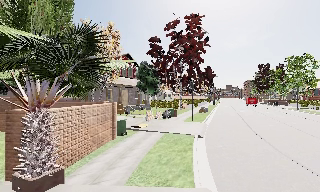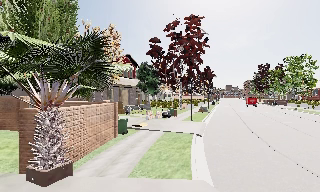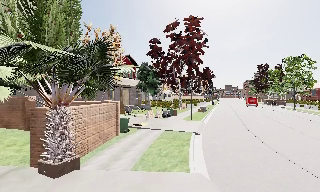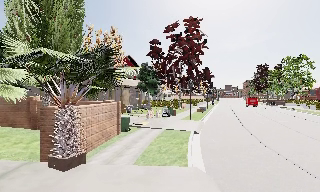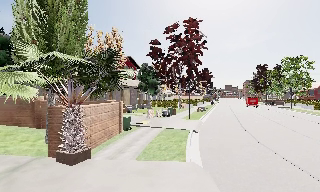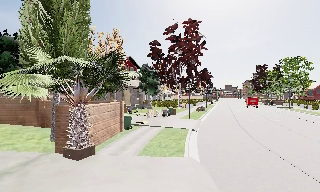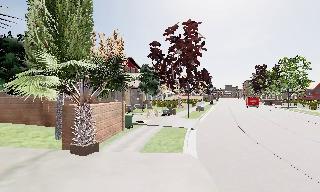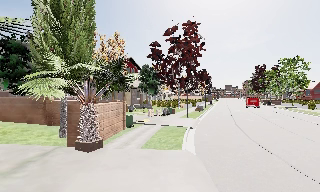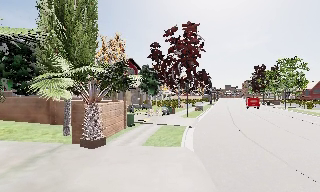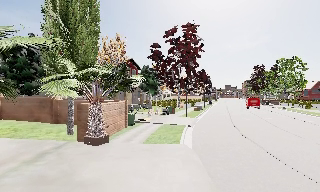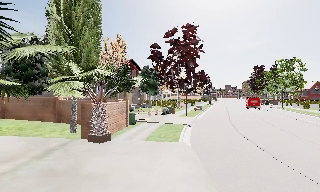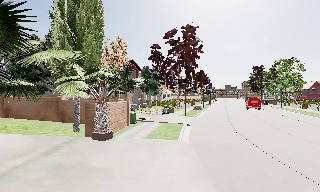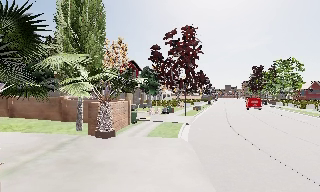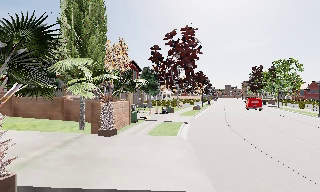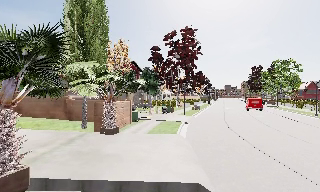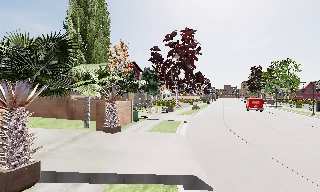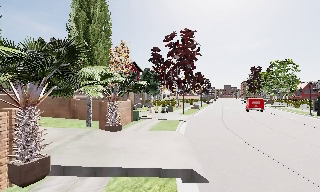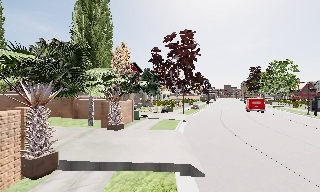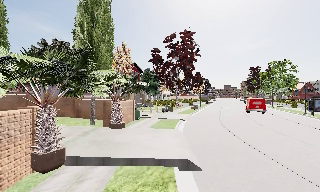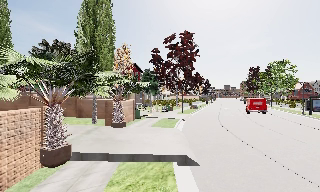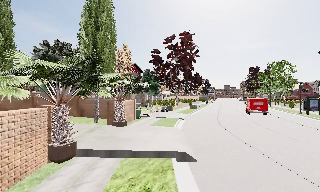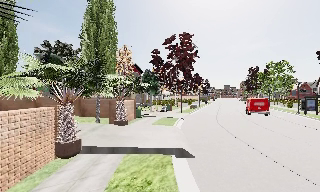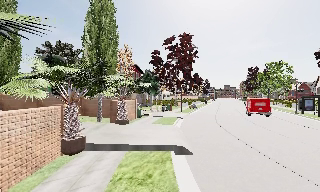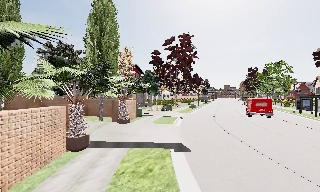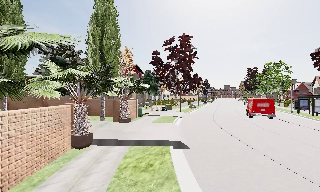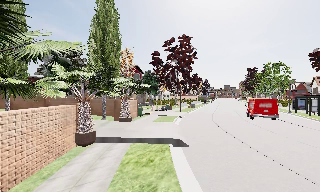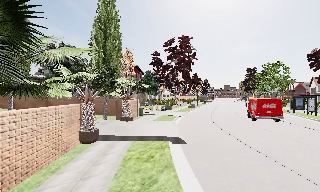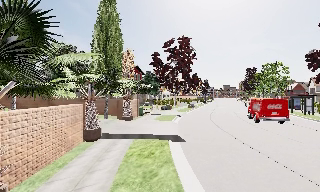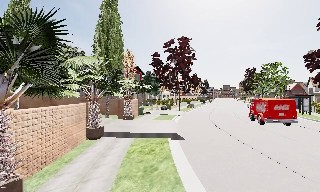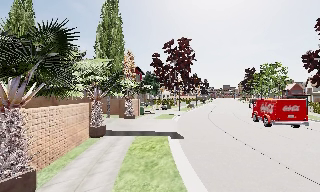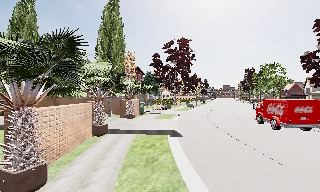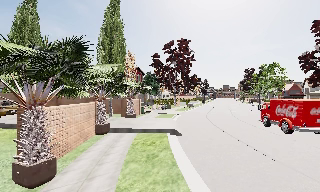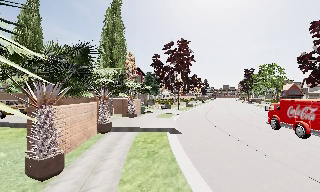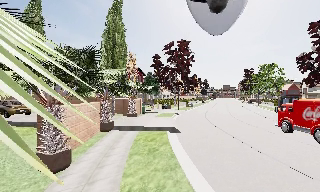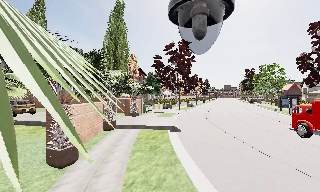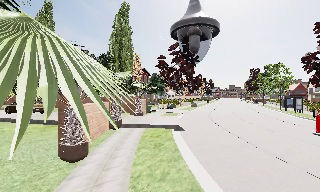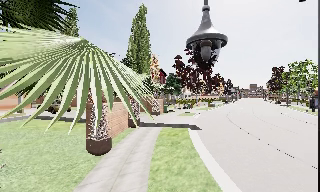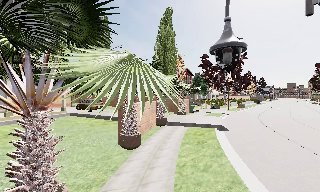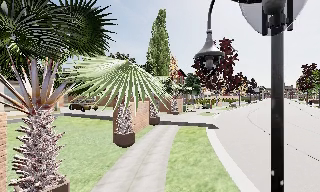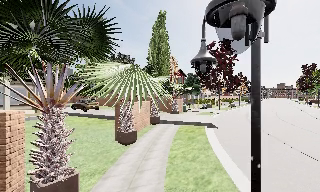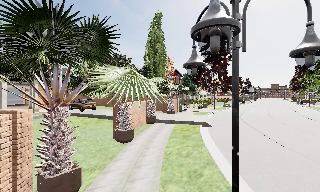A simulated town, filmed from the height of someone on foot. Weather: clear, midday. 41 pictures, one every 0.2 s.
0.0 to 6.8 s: The camera travels backward, about 13 m, so what stands in front gets smaller.
6.8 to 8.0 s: The camera swings to its left by about 15 degrees, and the scene slides to the right. It travels backward, about 2.5 m, so what stands in front gets smaller.
The film runs backward here.
